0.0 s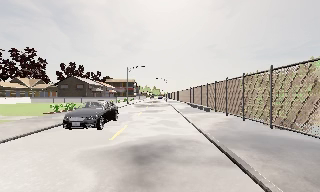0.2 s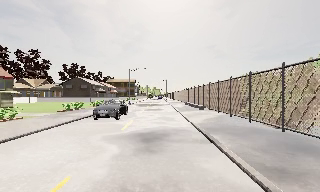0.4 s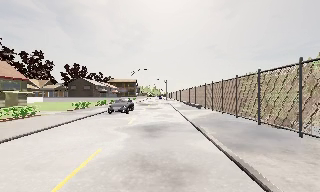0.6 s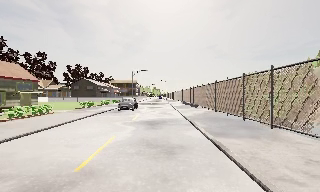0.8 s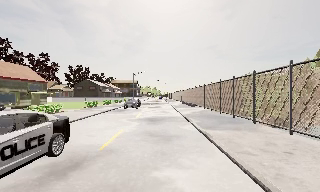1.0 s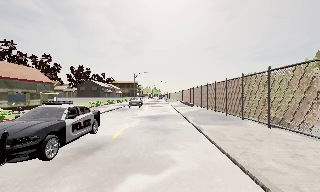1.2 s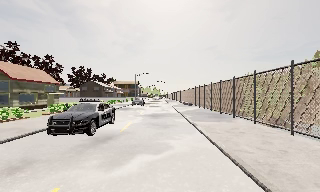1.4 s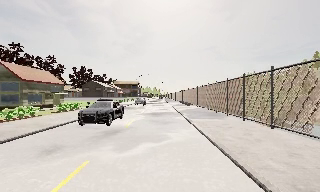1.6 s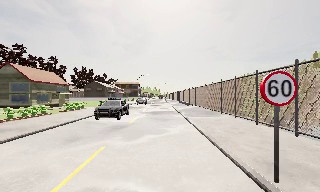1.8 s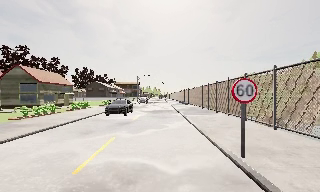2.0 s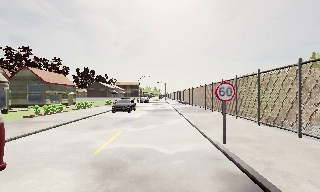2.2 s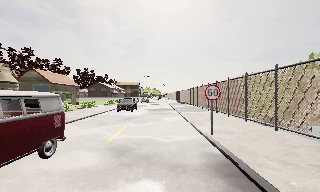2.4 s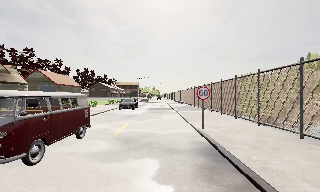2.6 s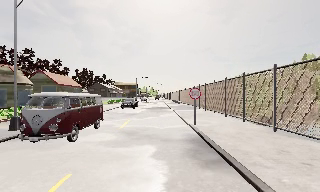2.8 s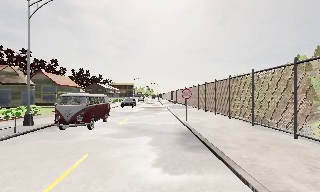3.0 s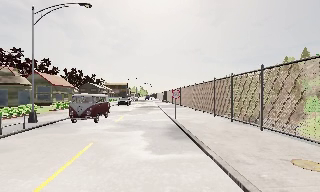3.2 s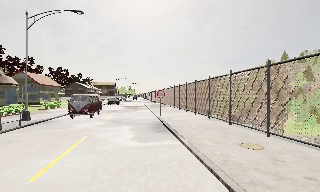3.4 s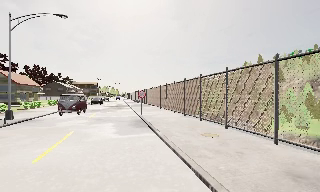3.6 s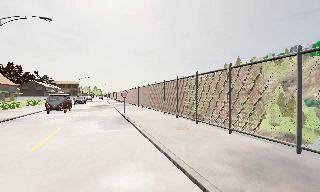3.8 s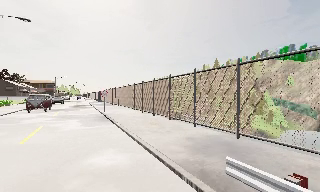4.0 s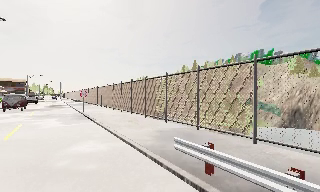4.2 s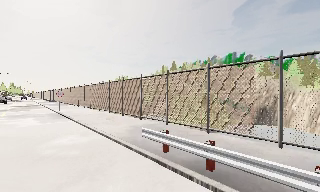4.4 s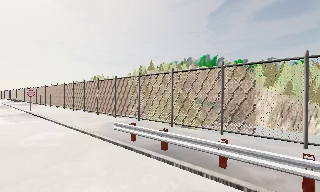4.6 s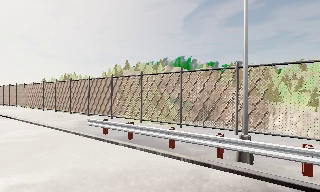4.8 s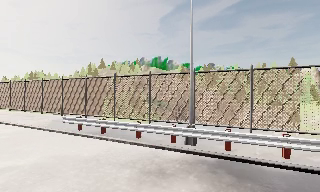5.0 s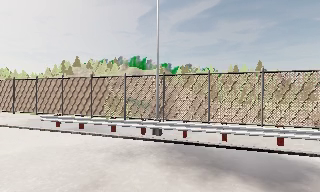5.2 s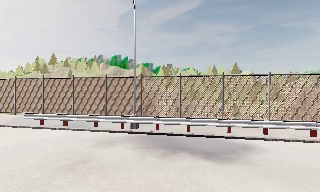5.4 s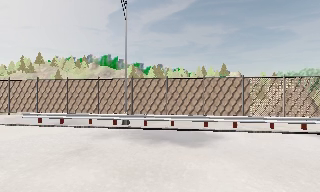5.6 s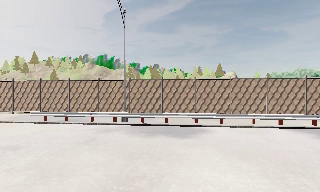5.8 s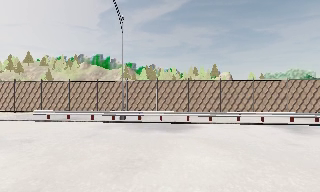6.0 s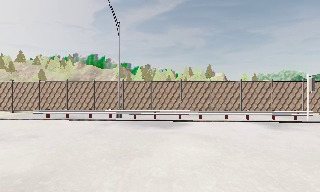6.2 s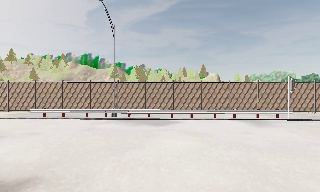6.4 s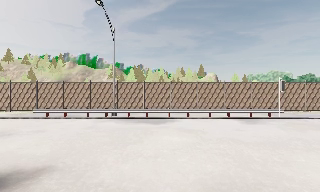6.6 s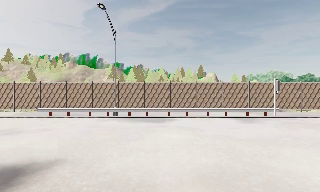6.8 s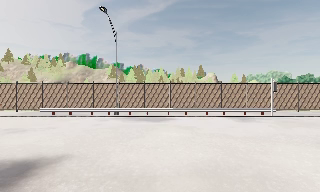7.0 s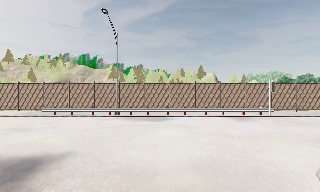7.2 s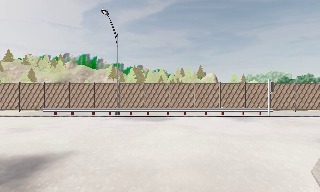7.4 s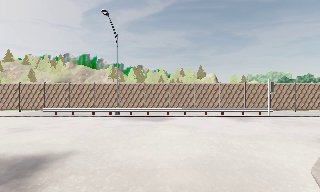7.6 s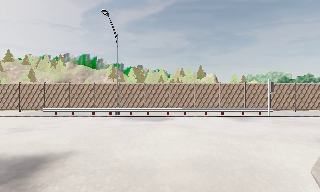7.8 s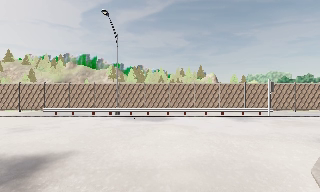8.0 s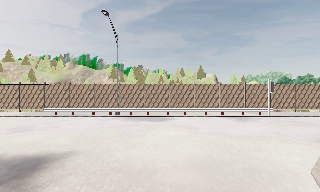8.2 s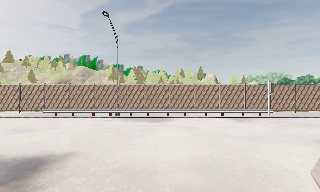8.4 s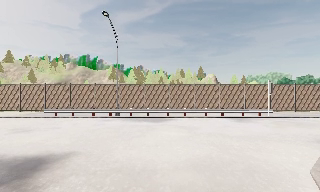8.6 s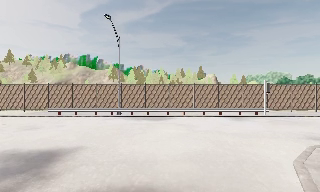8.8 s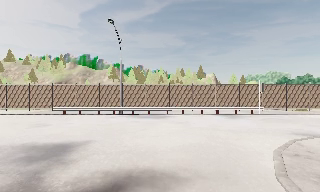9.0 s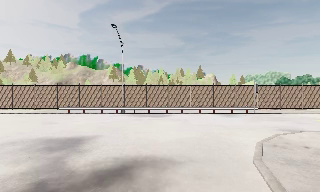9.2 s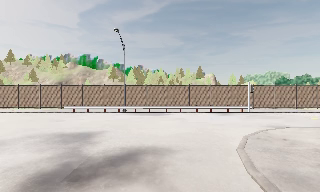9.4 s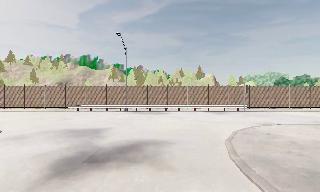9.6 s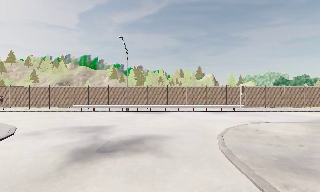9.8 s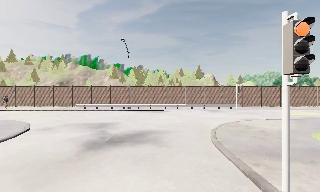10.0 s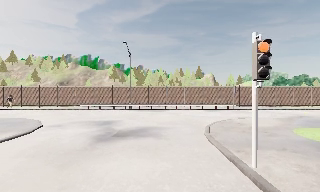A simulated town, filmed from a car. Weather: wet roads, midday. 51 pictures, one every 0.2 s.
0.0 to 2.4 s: The camera travels backward, about 17 m, so what stands in front gets smaller.
2.4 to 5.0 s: The camera pans to its right, which is clockwise from overhead, by about 75 degrees. It travels backward, about 17 m.
5.0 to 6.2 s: The camera swings to its right by about 15 degrees, and the scene slides to the left. It travels backward, about 6 m, so what stands in front gets smaller. It loses speed.
6.2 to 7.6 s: The camera travels backward, about 2 m, so what stands in front gets smaller. It loses speed.
7.6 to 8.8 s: The camera travels backward, about 1.5 m, so what stands in front gets smaller. It gains speed.
8.8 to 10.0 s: The camera travels backward, about 5 m, so what stands in front gets smaller.
The film runs backward here.
